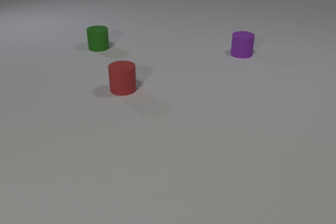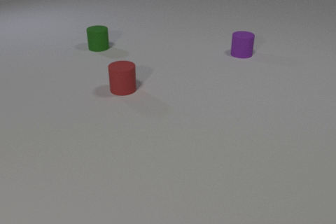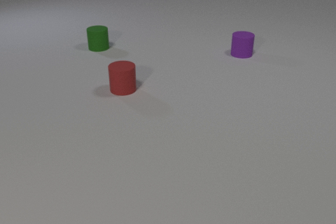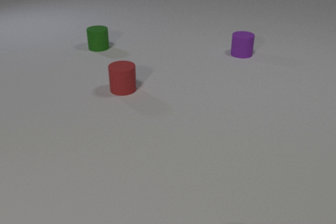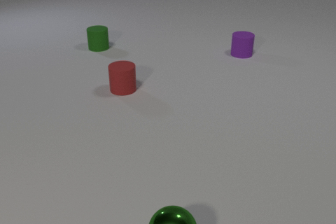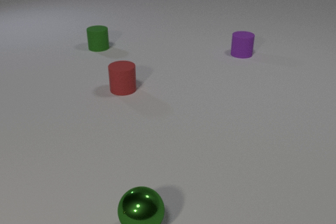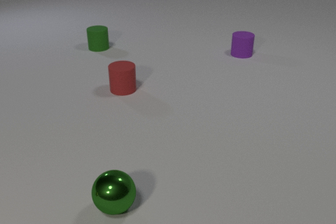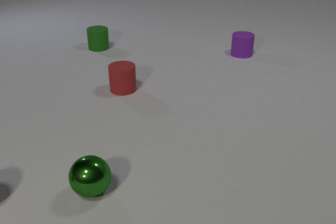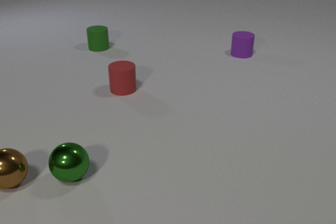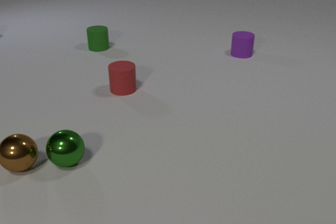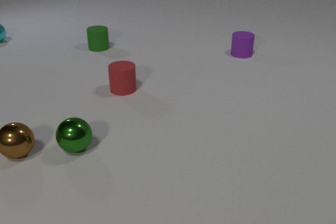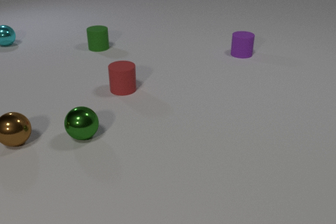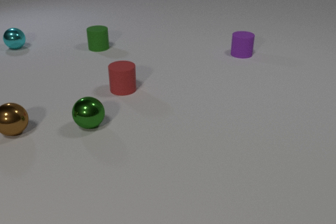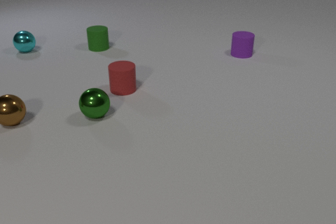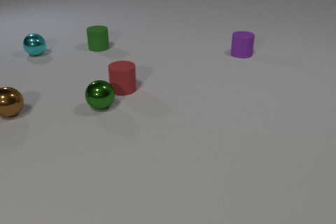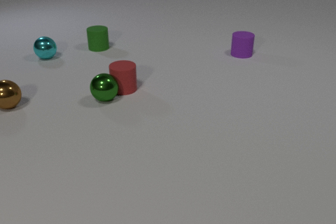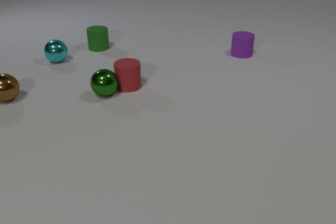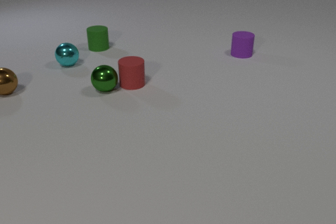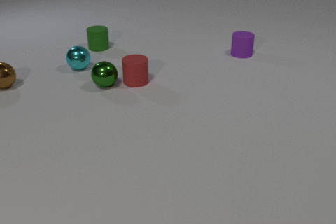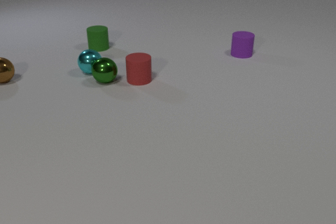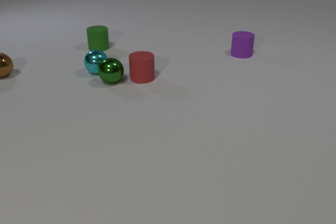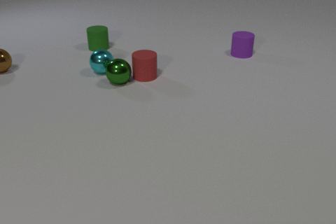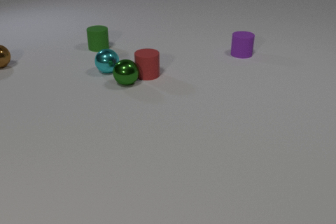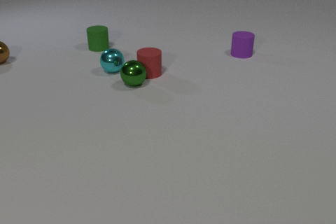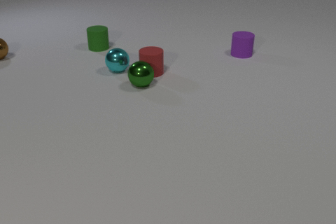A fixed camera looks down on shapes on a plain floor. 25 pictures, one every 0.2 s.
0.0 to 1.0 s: The green metal sphere comes in at the bottom edge, rolls to the left and away from the camera.
1.0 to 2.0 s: The green metal sphere rolls away from the camera and to the left. The brown metal sphere comes in at the left edge, rolls away from the camera and to the right. The cyan metal sphere comes in at the left edge, rolls toward the camera and to the right. The green metal sphere and the brown metal sphere collide.
2.0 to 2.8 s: The green metal sphere rolls away from the camera. The brown metal sphere rolls away from the camera. The cyan metal sphere rolls toward the camera and to the right.
2.8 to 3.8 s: The green metal sphere rolls away from the camera. The brown metal sphere rolls away from the camera. The red rubber cylinder slides away from the camera and to the right. The cyan metal sphere rolls toward the camera and to the right. The green metal sphere and the red rubber cylinder collide.
3.8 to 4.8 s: The green metal sphere rolls to the right. The brown metal sphere rolls away from the camera. The red rubber cylinder slides away from the camera and to the right. The cyan metal sphere rolls to the right. The green metal sphere and the cyan metal sphere collide.
Are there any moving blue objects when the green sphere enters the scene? no.
What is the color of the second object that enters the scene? brown.
What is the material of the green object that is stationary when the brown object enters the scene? rubber.
